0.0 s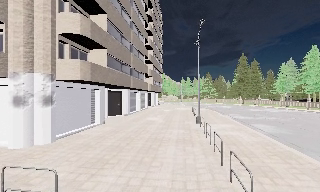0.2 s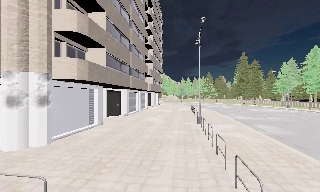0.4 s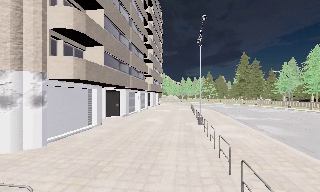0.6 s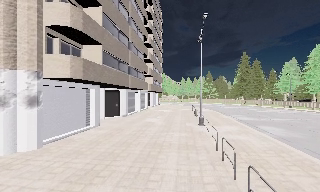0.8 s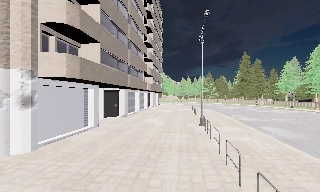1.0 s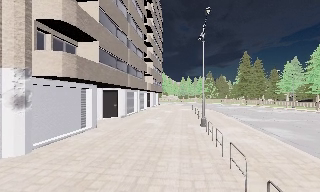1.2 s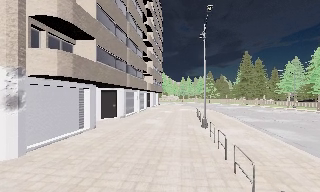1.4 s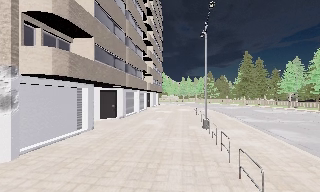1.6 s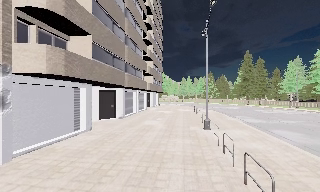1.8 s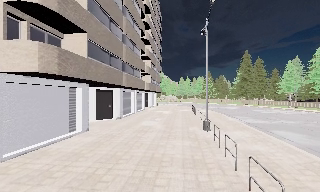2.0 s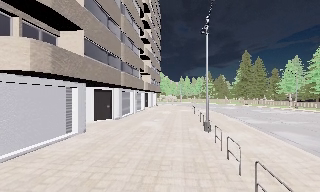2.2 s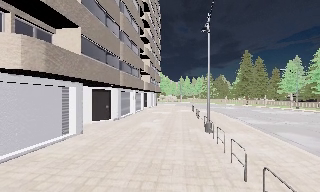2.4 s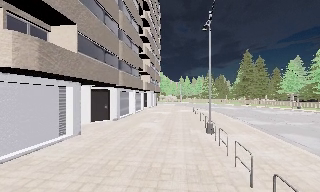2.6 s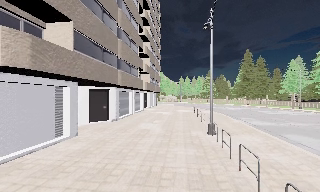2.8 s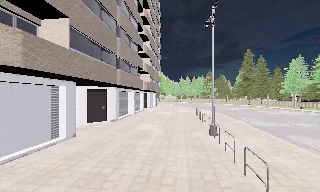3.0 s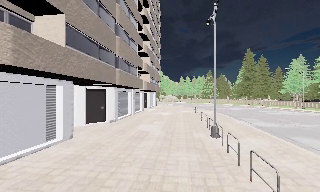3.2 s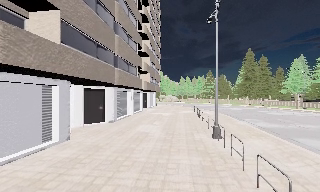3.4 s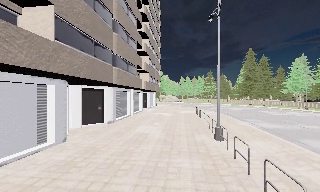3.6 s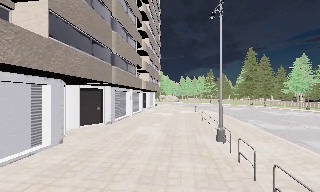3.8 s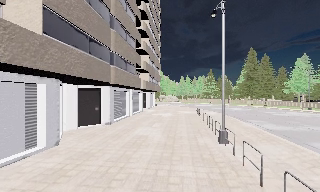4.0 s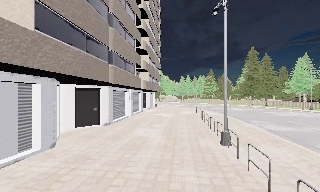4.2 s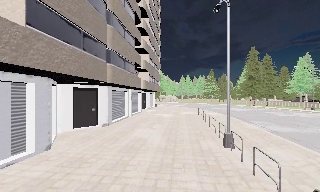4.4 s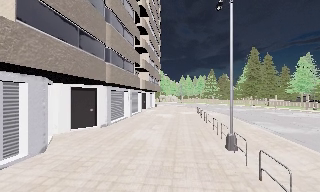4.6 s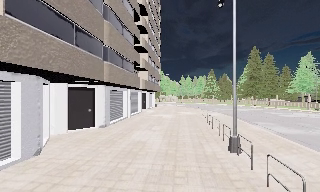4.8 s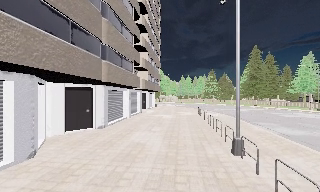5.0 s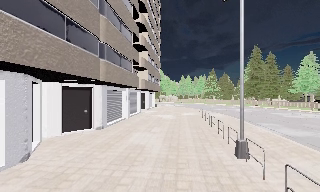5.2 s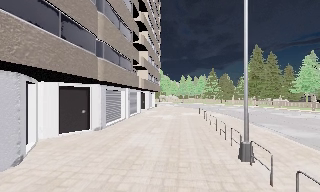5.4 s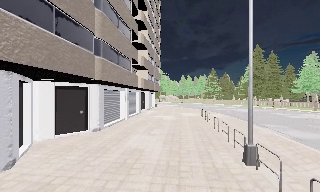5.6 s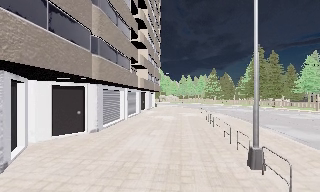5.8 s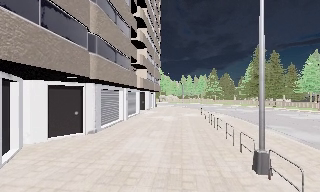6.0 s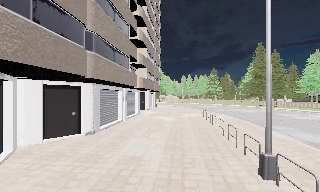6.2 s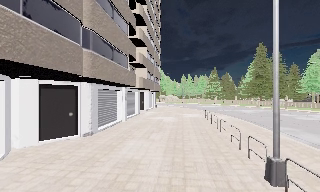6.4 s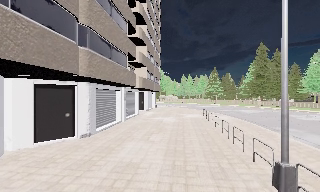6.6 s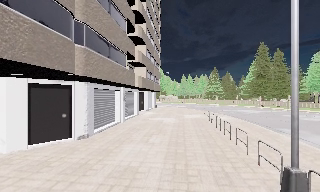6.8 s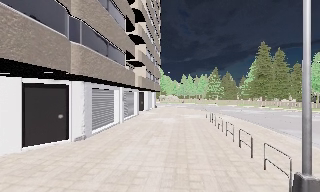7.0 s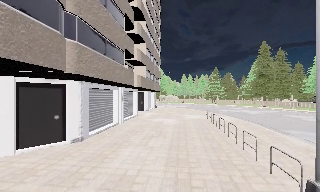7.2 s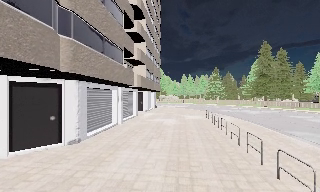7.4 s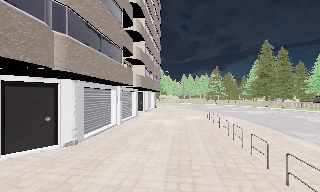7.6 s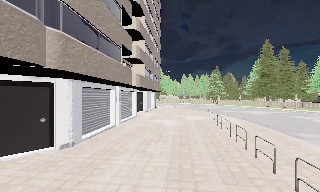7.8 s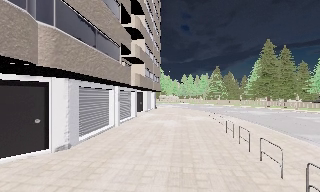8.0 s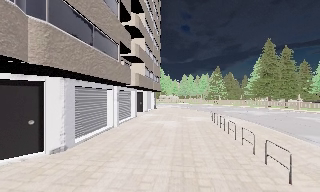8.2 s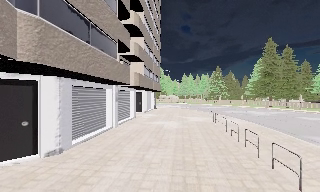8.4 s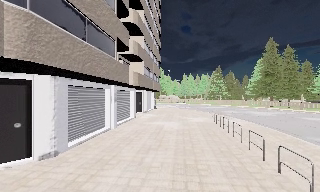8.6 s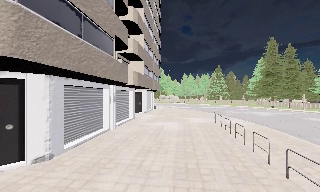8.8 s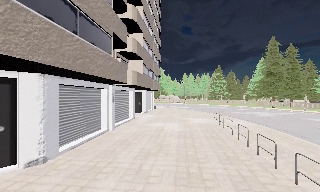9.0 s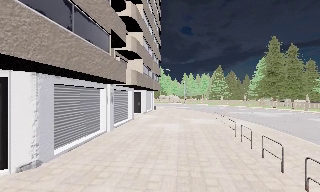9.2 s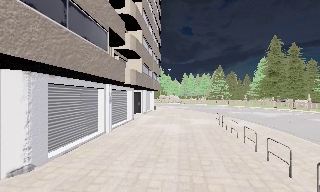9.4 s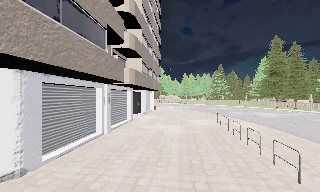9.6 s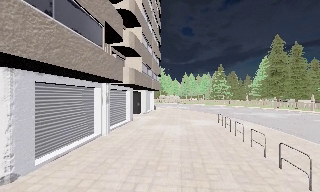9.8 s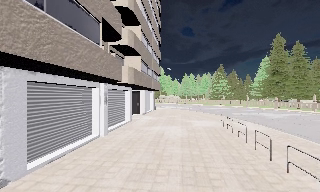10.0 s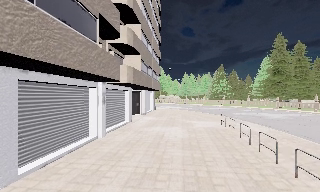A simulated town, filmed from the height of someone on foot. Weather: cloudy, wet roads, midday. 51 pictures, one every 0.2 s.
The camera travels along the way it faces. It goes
forward.
0.0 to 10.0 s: The camera travels forward, about 16 m, so what stands in front looms larger.
The film runs forward here.
